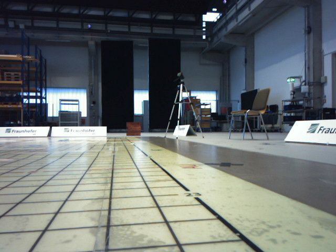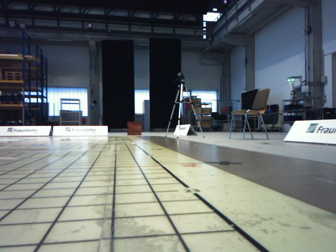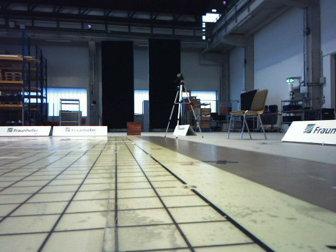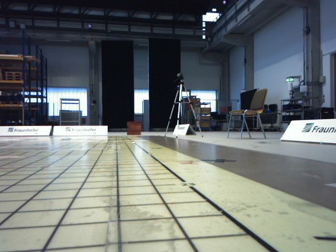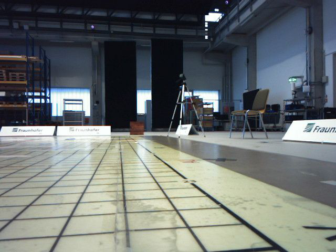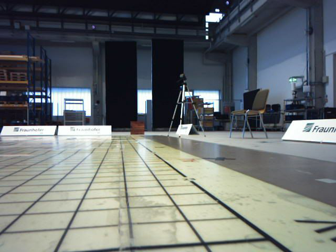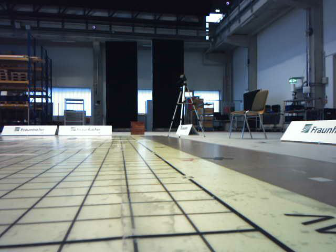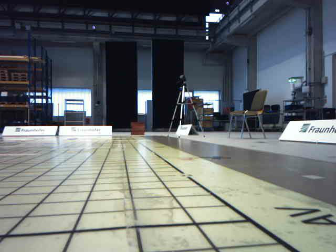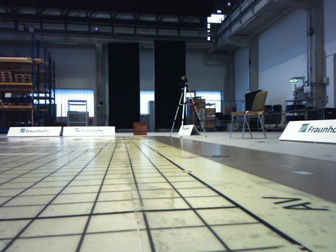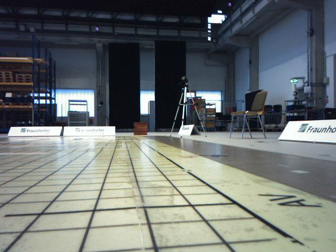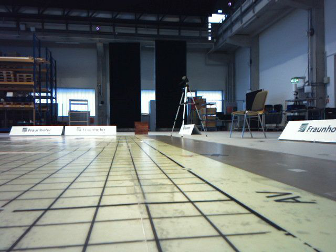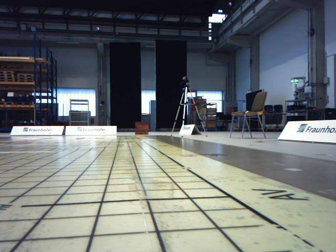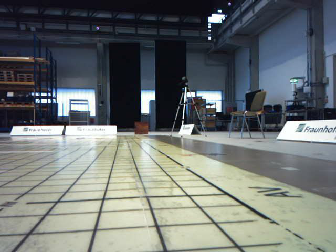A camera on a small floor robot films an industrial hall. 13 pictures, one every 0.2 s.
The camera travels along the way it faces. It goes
backward.
0.0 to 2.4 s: The camera travels backward, about 0.5 m, so what stands in front gets smaller.
The film runs backward here.
